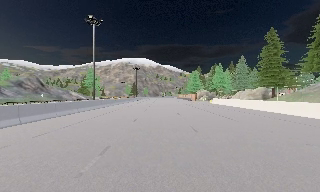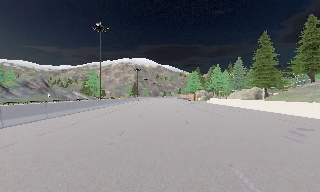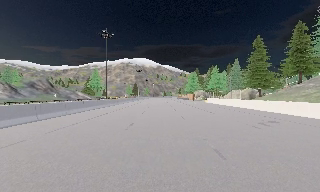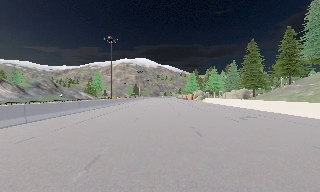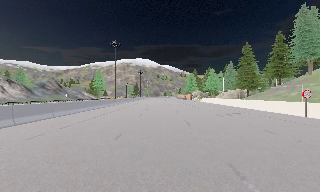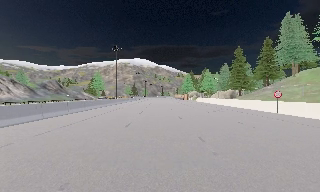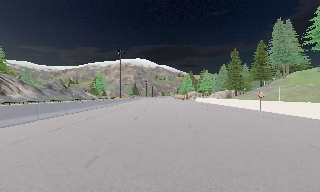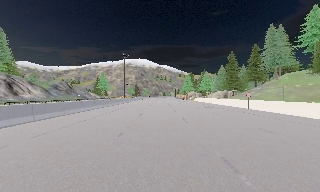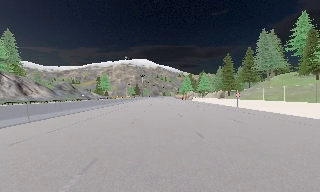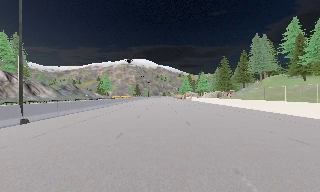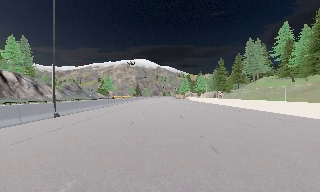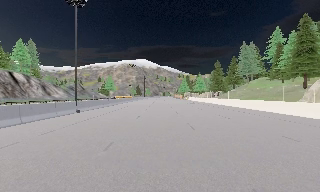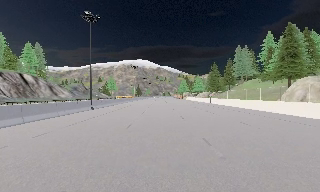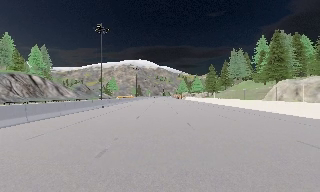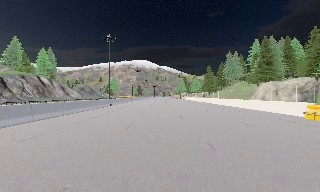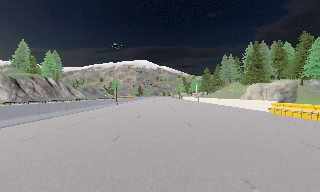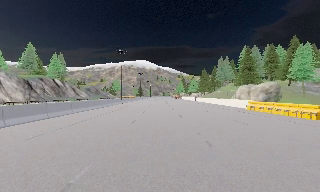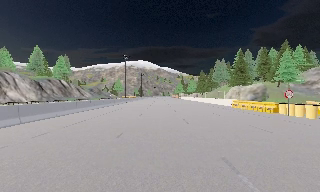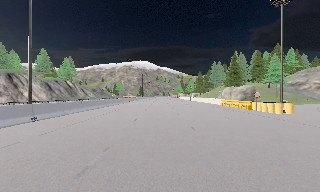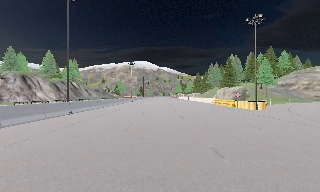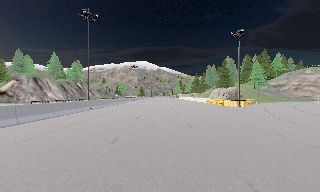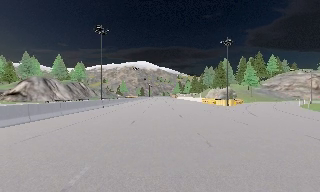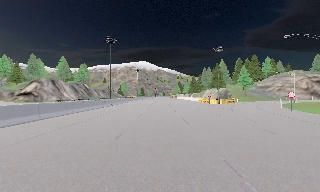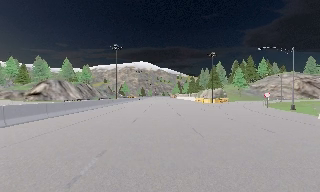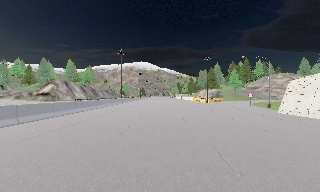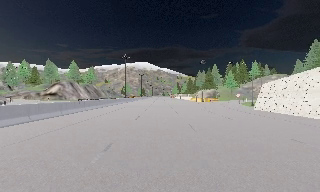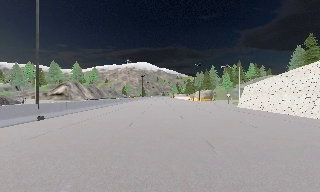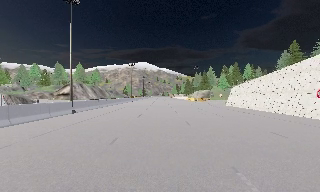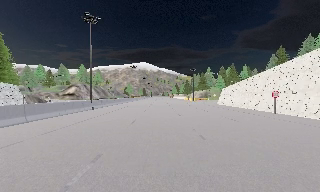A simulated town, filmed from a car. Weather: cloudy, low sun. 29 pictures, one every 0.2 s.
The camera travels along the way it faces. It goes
backward.
0.0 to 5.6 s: The camera travels backward, about 100 m, so what stands in front gets smaller. It gains speed.
The film runs backward here.
